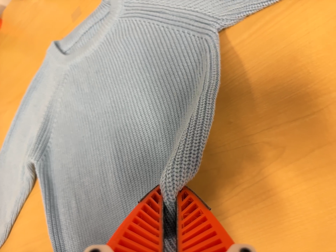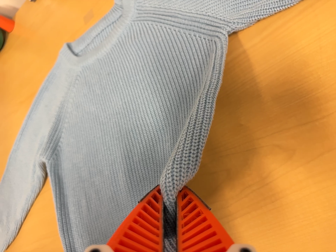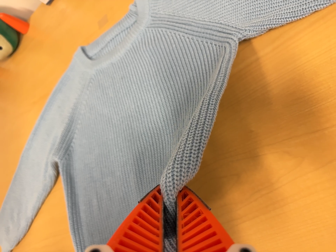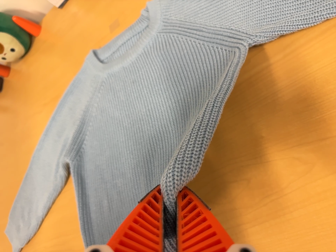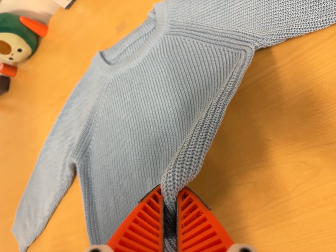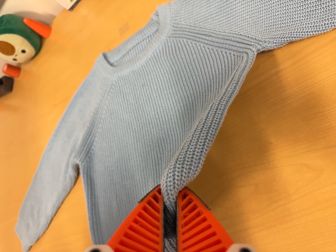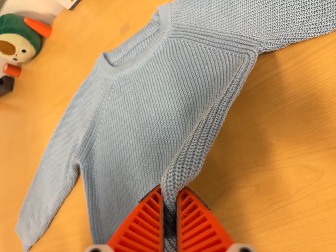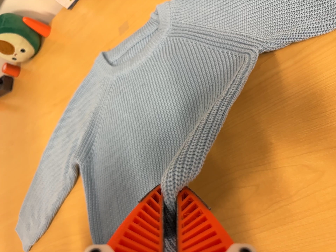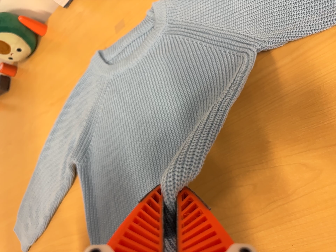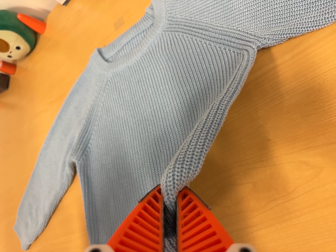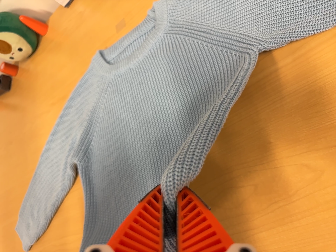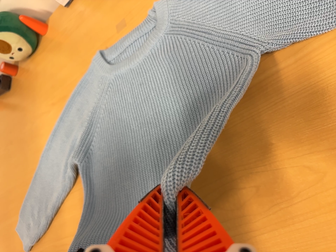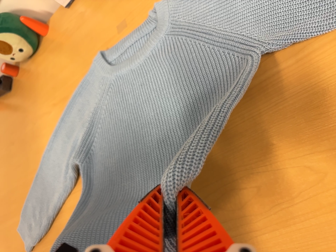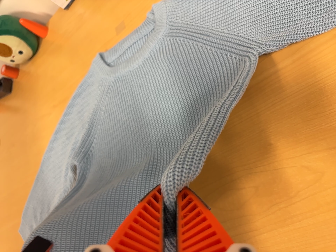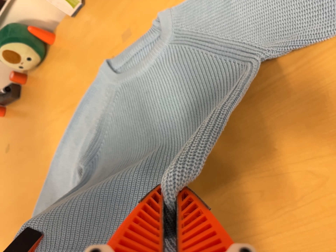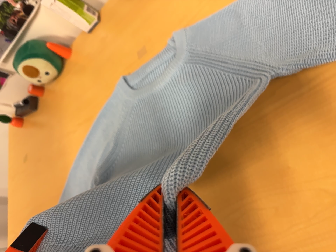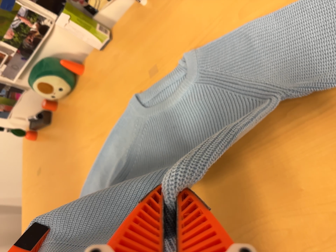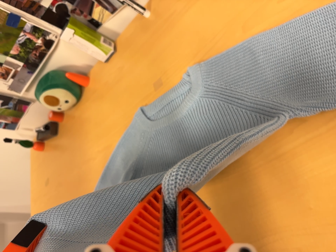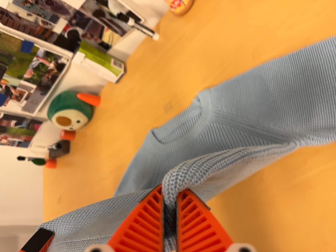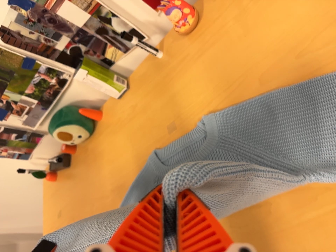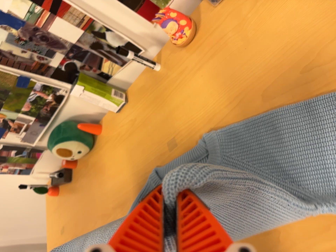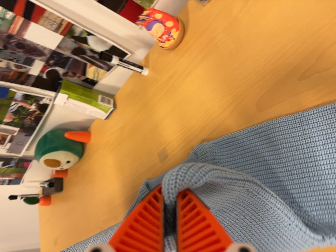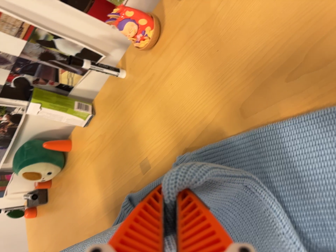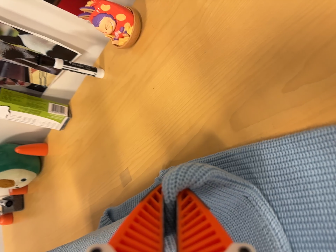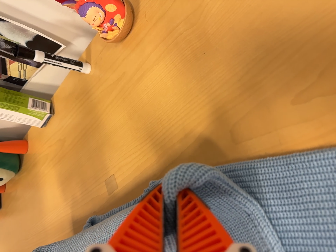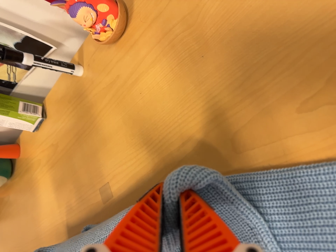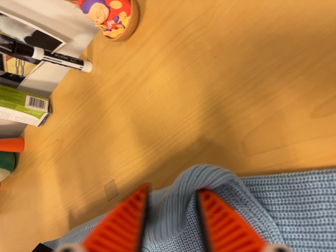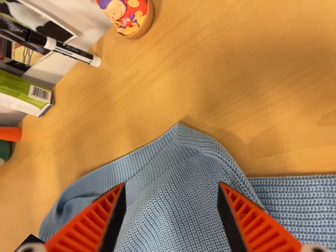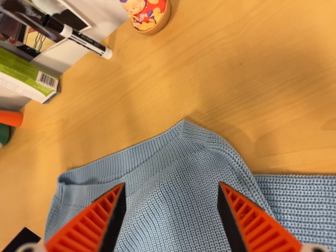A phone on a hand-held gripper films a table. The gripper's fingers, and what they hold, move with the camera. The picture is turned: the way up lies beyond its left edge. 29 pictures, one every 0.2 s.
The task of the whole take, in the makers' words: fold up.
0.0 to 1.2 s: The camera shifts only a little, or ends up much as it began.
1.2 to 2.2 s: The camera keeps its place and its aim.
2.2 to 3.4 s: The camera travels toward the top of its view, about 9 cm, so close, fixed things drift downward.
3.4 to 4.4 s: The camera travels toward the top of its view and forward, about 20 cm, so close, fixed things drift downward.
4.4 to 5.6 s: The camera pans to its right by about 10 degrees. It travels forward and to its left, about 8 cm, so what stands in front looms larger. It rolls about its line of sight by about 15 degrees, and the scene rotates clockwise.
The film runs forward here.
